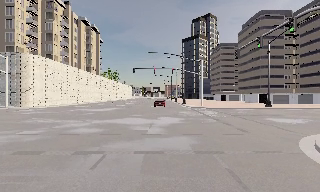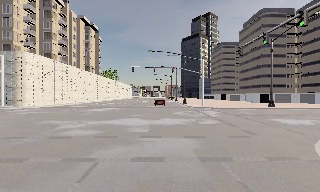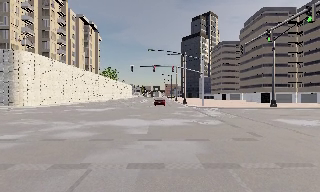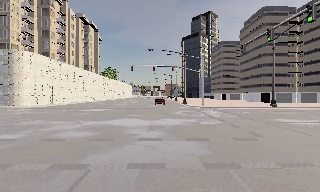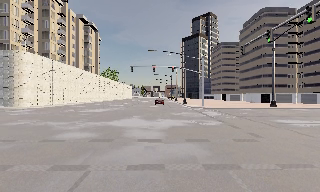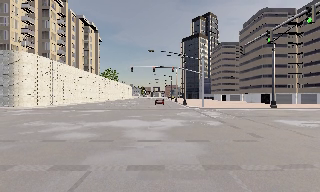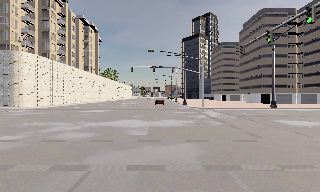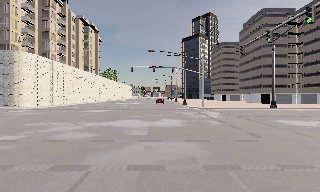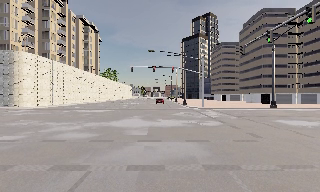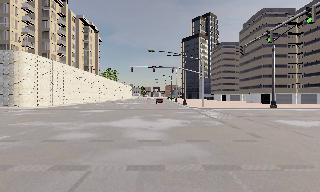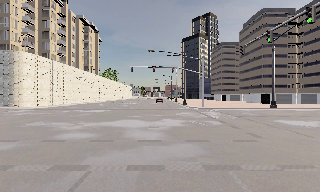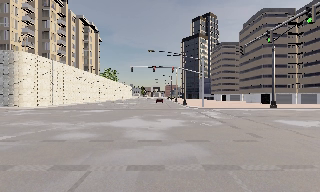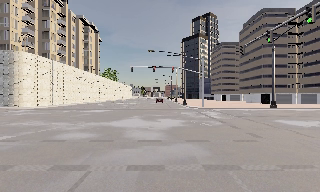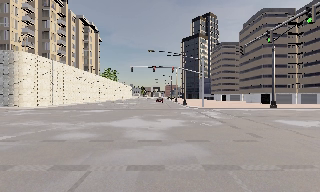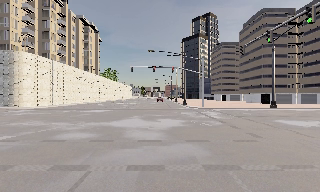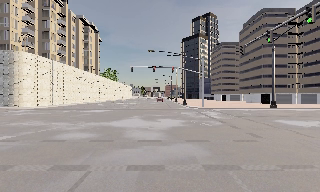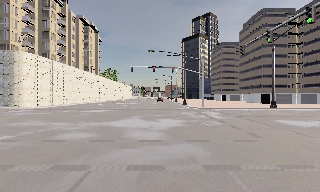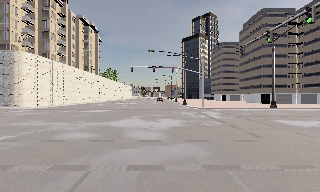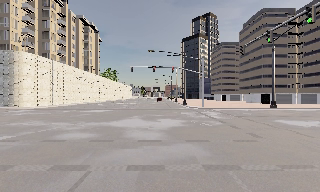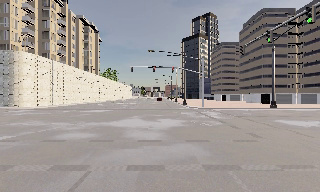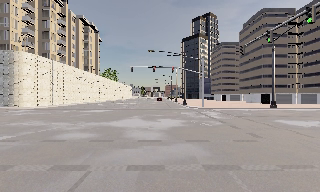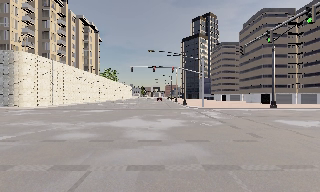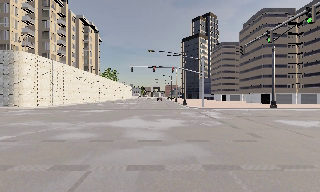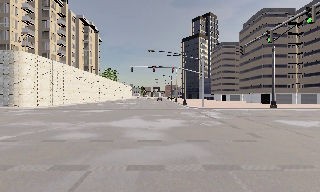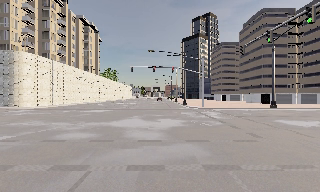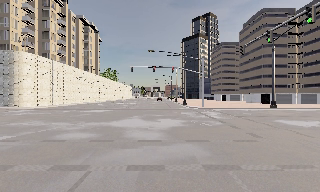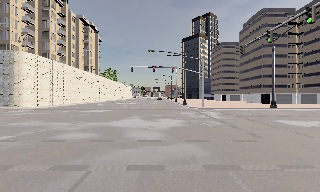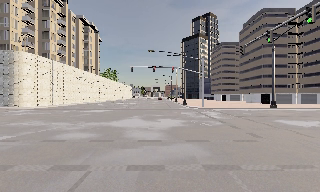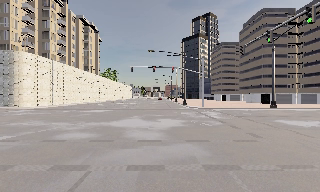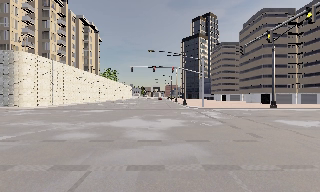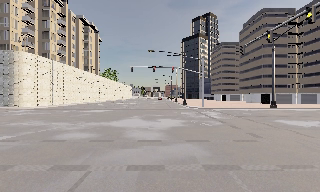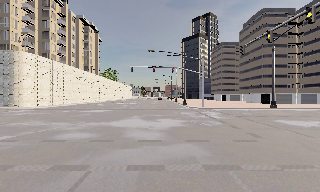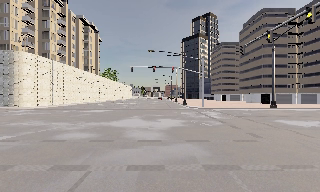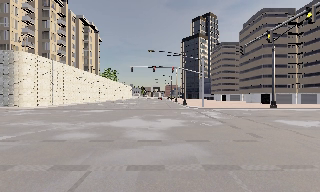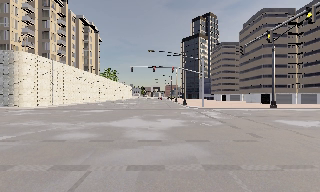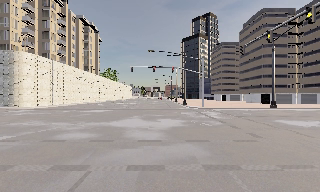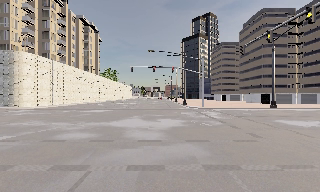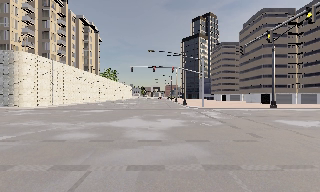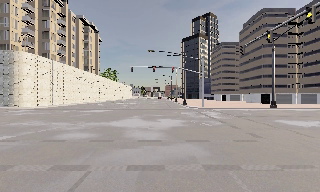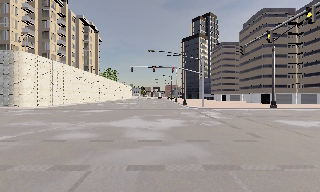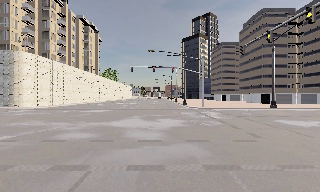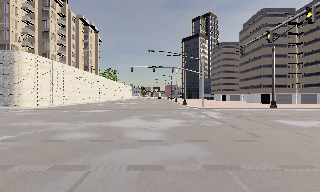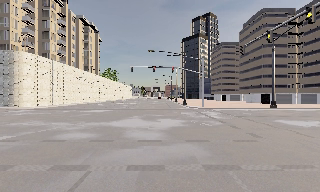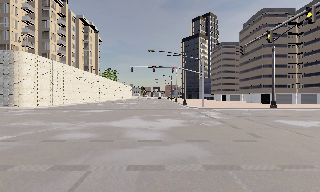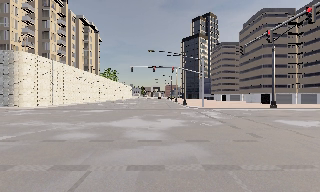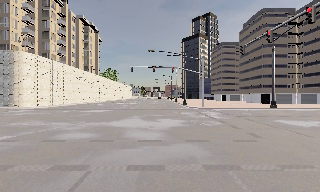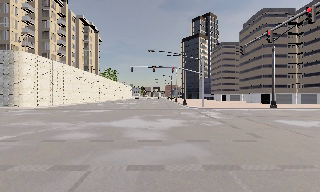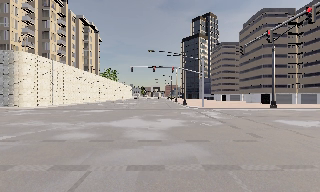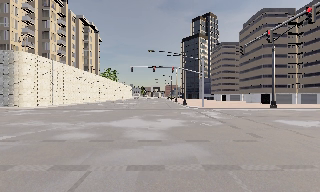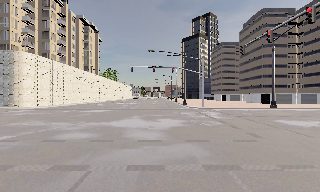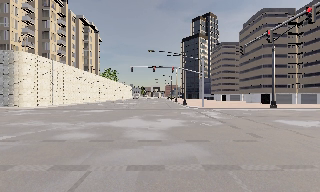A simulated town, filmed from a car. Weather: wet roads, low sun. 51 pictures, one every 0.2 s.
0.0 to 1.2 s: The camera travels forward, about 1 m, so what stands in front looms larger. It loses speed.
1.2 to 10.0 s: The camera keeps its place and its aim.
The film runs forward here.
